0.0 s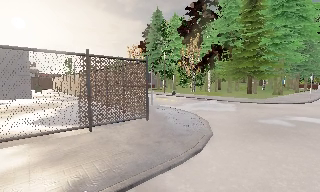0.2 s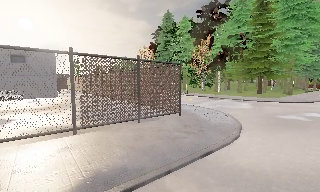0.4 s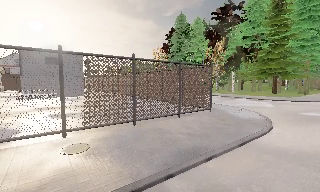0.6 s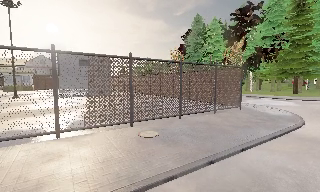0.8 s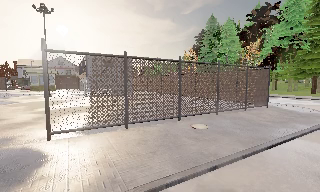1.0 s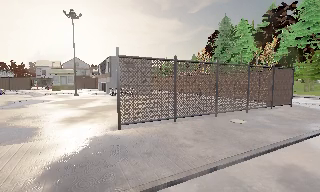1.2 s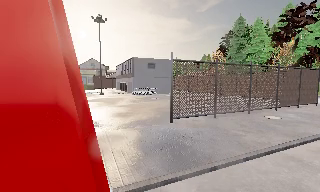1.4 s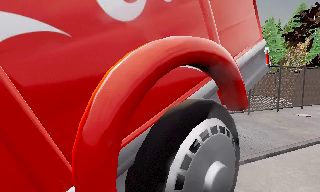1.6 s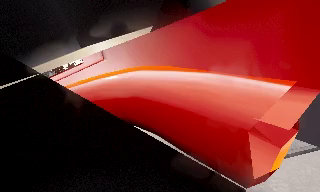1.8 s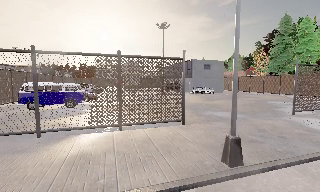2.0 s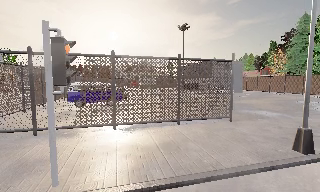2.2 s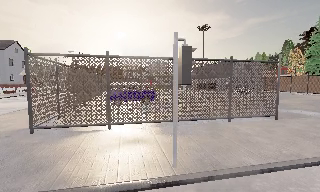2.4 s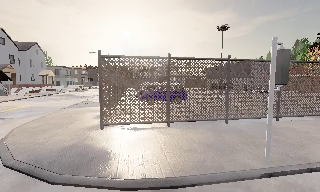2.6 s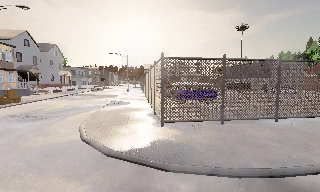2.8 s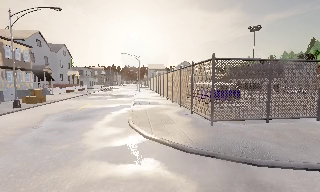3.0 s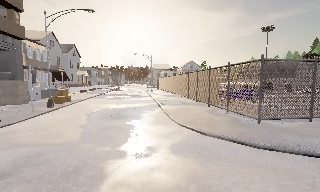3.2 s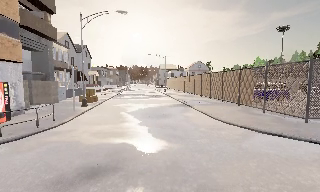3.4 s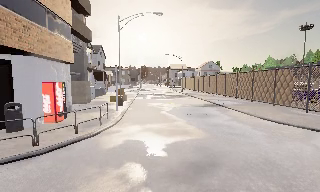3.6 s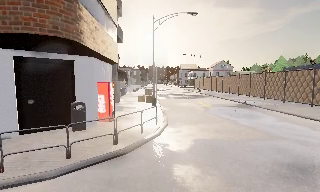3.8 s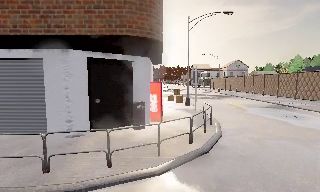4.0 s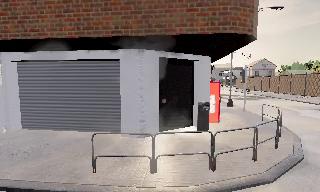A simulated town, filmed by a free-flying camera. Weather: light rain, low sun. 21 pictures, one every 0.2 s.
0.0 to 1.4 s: The camera swings to its left by about 15 degrees, and the scene slides to the right. It travels to its left and backward, about 15 m, so close, fixed things drift to the right.
1.4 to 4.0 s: The camera pans to its left, which is counterclockwise from overhead, by about 30 degrees. It travels to its left, about 30 m, so close, fixed things drift to the right.
The film runs forward here.
